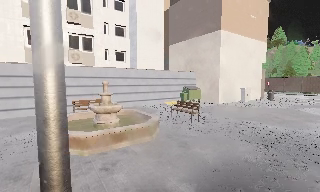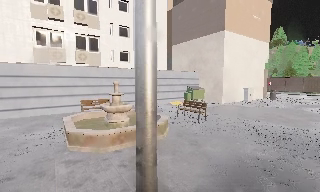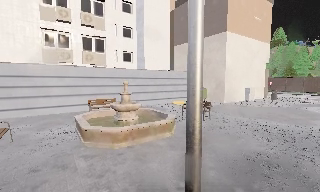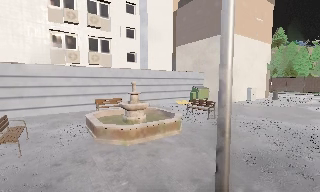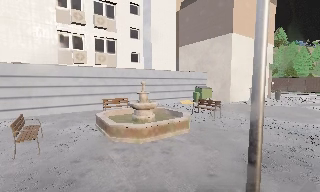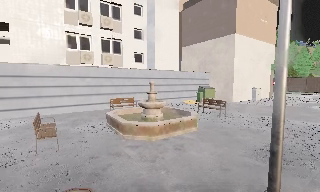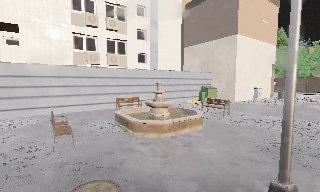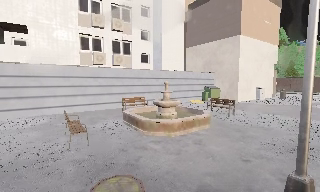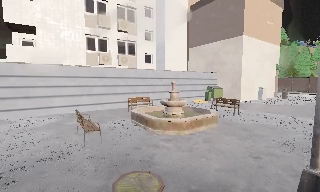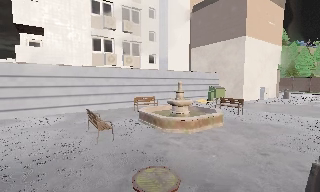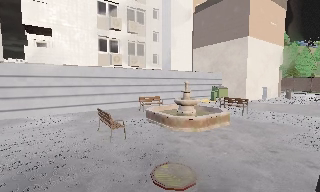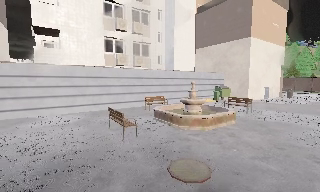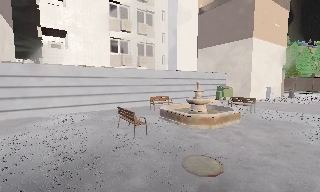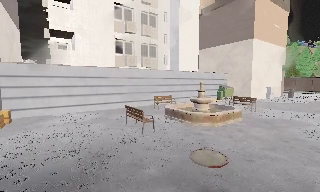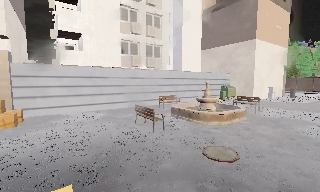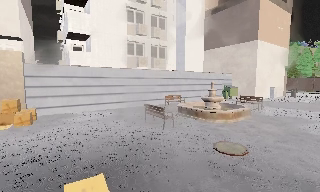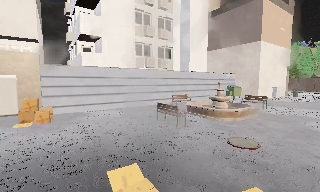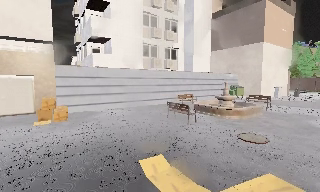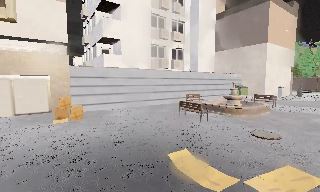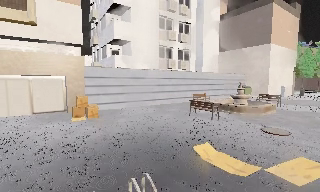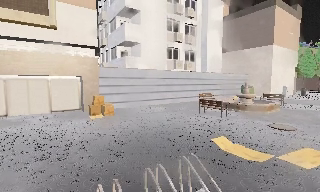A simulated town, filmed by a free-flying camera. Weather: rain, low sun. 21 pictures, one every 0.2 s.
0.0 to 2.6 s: The camera travels to its left and backward, about 6 m, so close, fixed things drift to the right.
2.6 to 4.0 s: The camera travels to its left and backward, about 5 m, so close, fixed things drift to the right. It gains speed.
The film runs forward here.
